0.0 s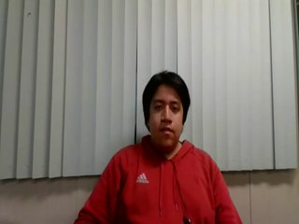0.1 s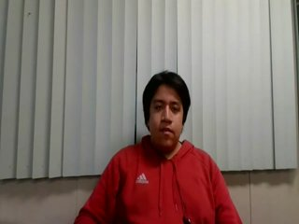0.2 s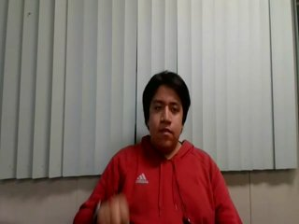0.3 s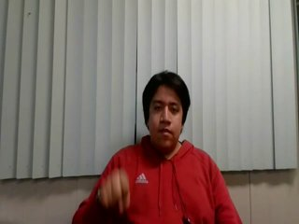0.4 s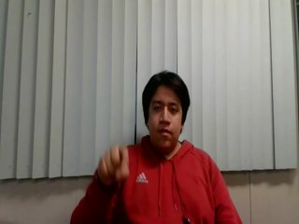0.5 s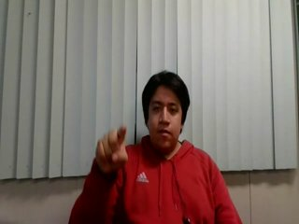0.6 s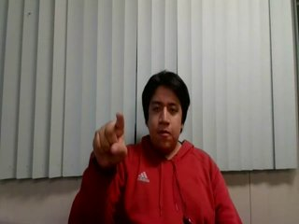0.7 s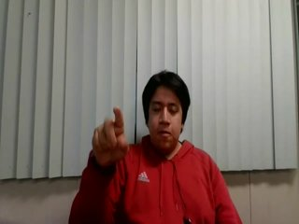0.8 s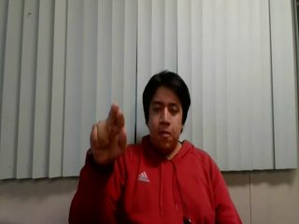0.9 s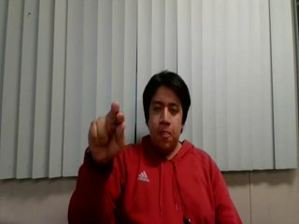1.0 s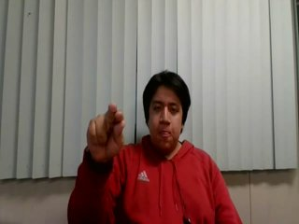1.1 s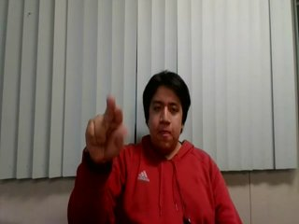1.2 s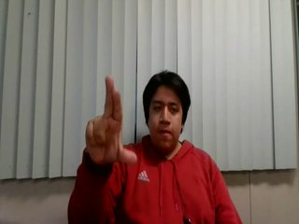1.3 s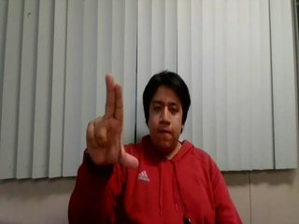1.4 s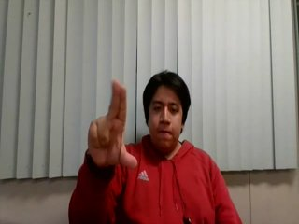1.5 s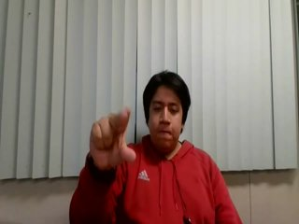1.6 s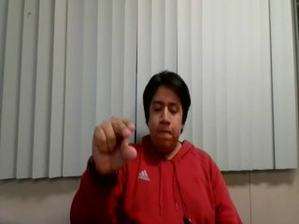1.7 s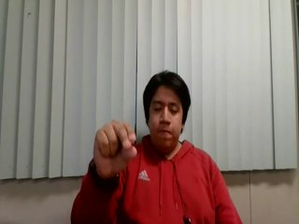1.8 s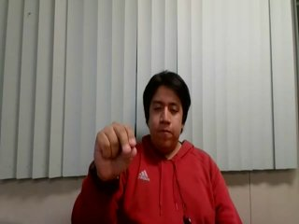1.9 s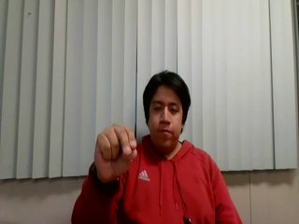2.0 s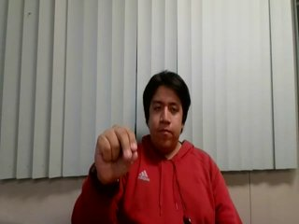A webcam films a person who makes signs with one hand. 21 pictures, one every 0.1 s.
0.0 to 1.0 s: Non-gesture.
1.1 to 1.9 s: Zoom out.
